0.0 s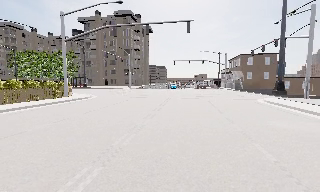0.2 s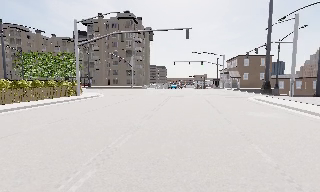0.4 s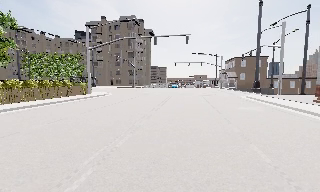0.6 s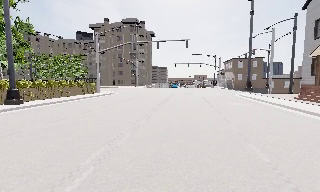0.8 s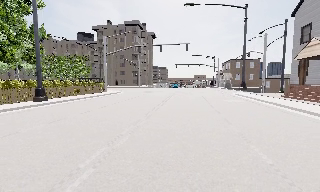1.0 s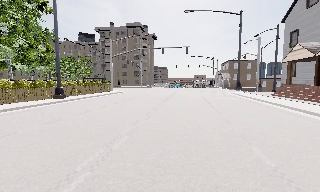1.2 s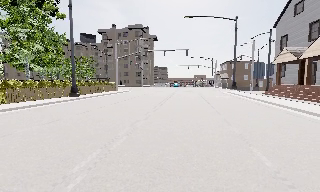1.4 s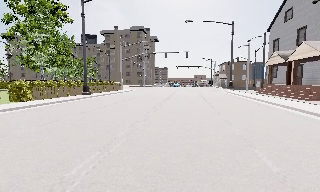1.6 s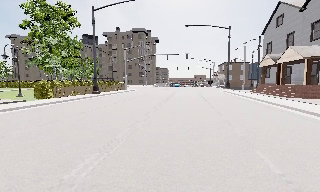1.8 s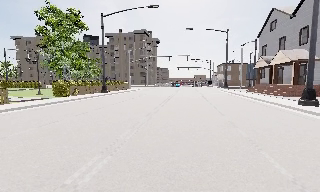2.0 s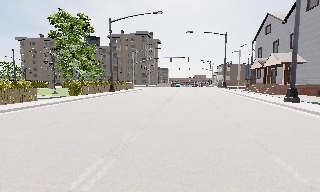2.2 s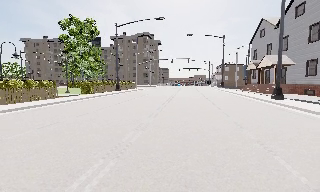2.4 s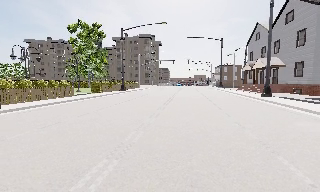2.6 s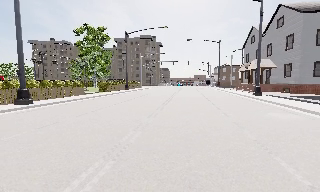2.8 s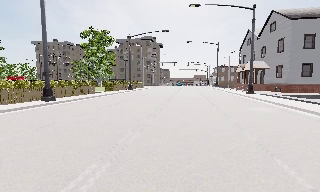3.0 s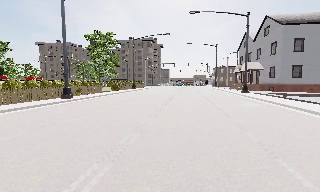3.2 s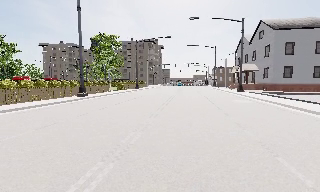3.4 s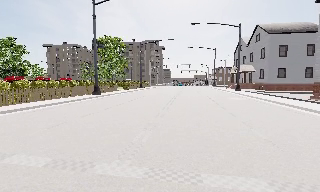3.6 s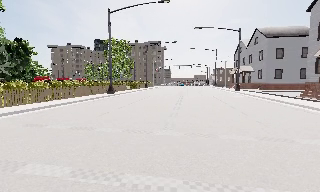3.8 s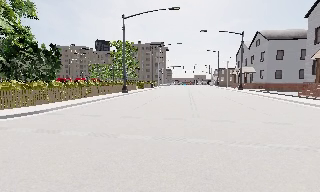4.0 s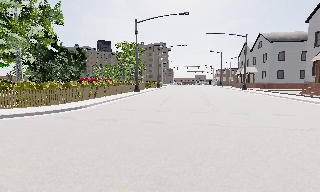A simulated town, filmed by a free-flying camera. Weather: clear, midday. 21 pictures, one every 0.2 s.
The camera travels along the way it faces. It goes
backward.
0.0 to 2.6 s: The camera travels backward, about 25 m, so what stands in front gets smaller.
2.6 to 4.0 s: The camera travels backward and to its left, about 14 m, so what stands in front gets smaller.
The film runs backward here.
